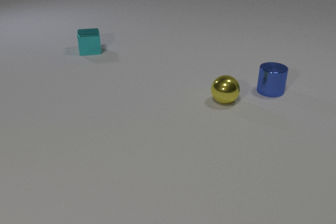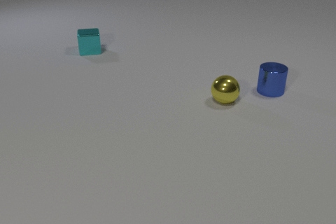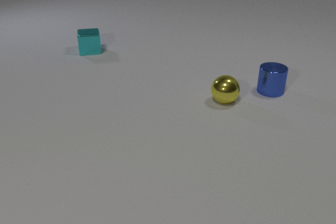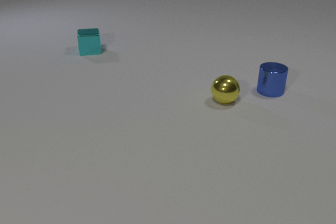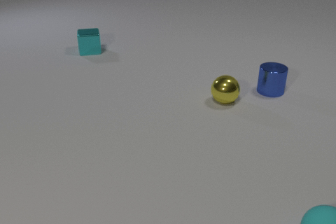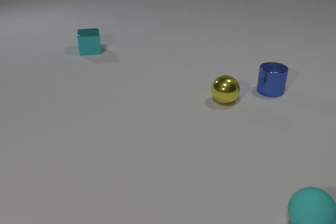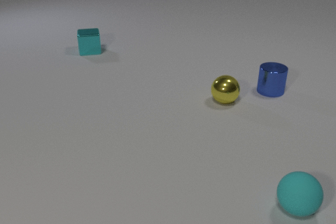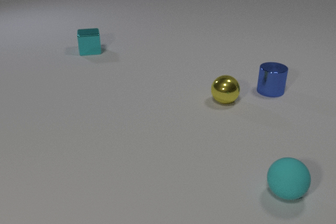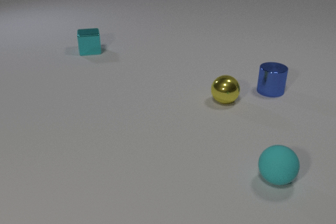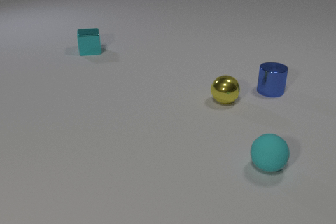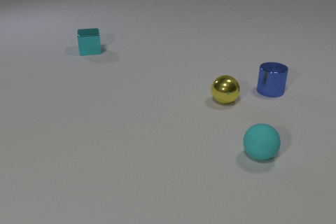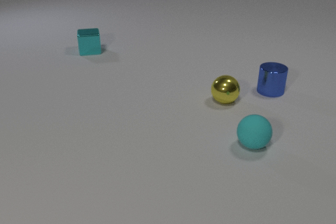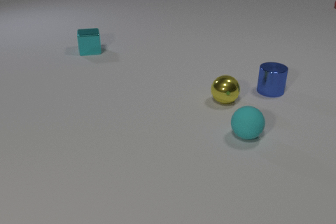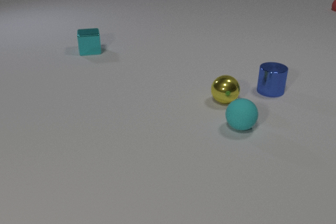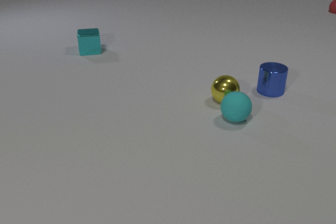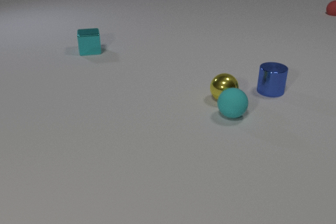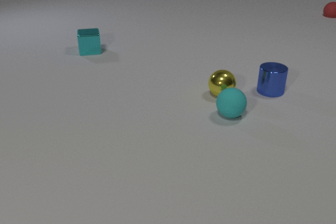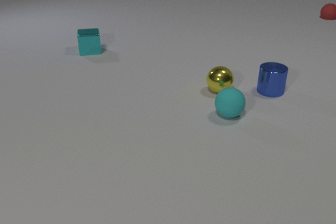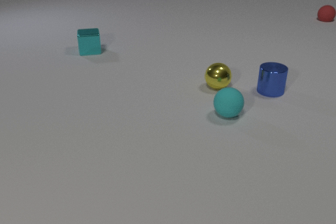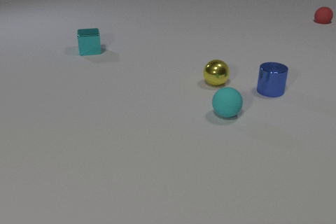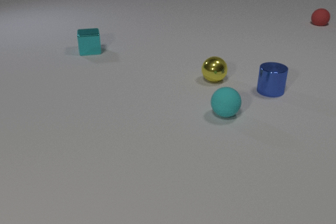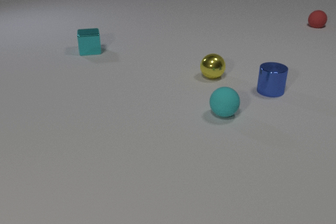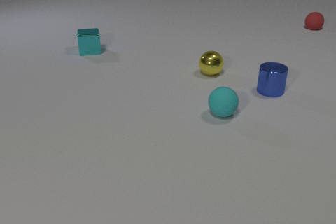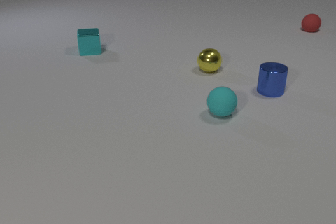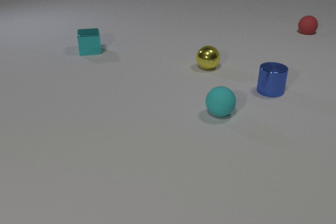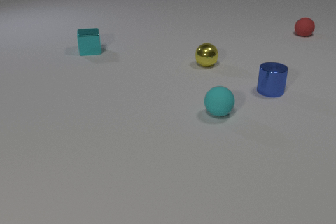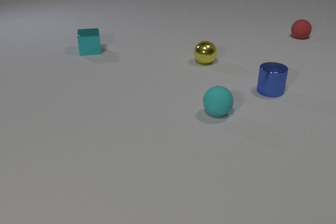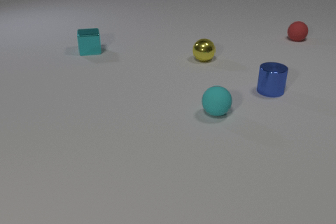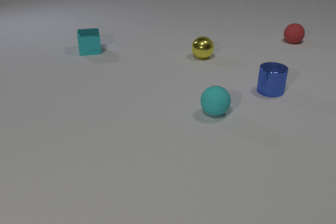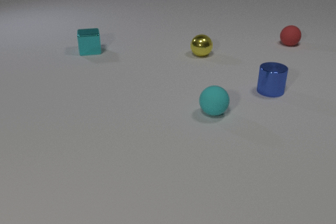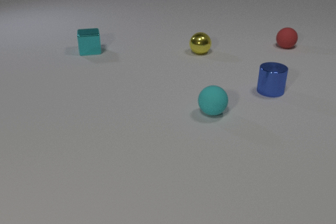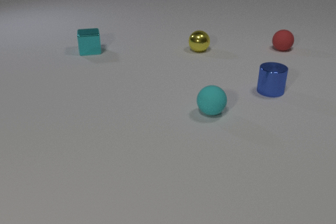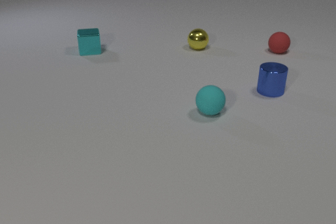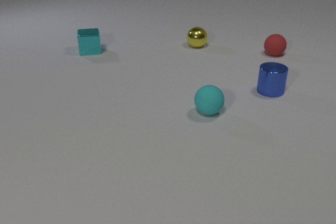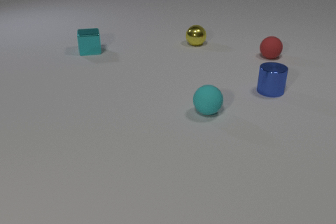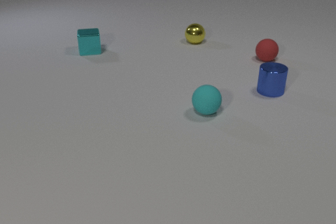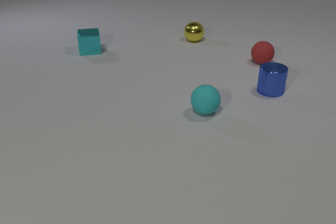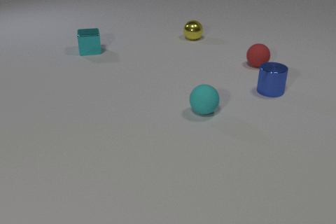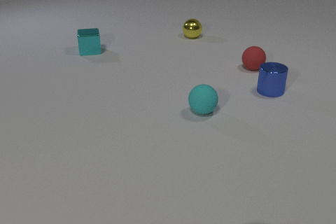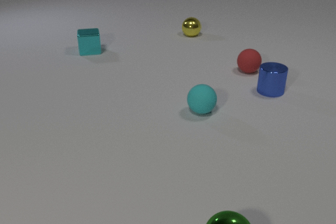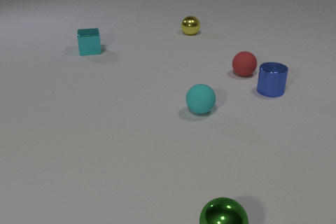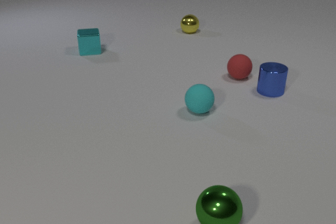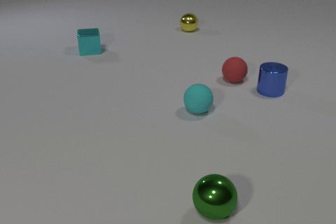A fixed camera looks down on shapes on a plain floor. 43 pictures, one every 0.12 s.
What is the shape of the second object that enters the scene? sphere.
How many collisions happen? 1.
Are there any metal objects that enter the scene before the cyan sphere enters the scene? no.
0.00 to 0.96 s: The cyan rubber sphere comes in at the bottom edge, rolls away from the camera and to the left.
0.96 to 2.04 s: The cyan rubber sphere rolls away from the camera and to the left. The yellow metal sphere rolls away from the camera. The red rubber sphere comes in at the right edge, rolls toward the camera. The cyan rubber sphere and the yellow metal sphere collide.
2.04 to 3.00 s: The cyan rubber sphere rolls to the left. The yellow metal sphere rolls away from the camera. The red rubber sphere rolls toward the camera.
3.00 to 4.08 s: The cyan rubber sphere rolls to the left. The yellow metal sphere rolls away from the camera. The red rubber sphere rolls toward the camera and to the left.
4.08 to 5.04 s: The cyan rubber sphere rolls to the left. The yellow metal sphere rolls away from the camera. The red rubber sphere rolls toward the camera and to the left. The green metal sphere comes in at the bottom edge, rolls away from the camera.
